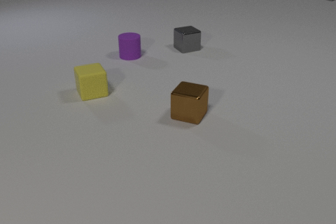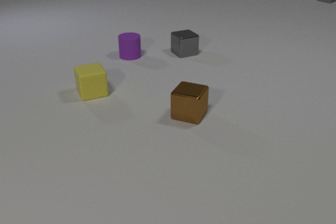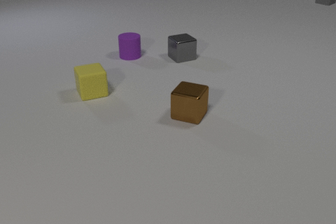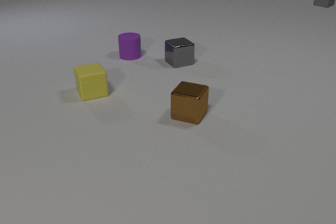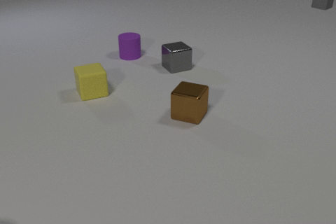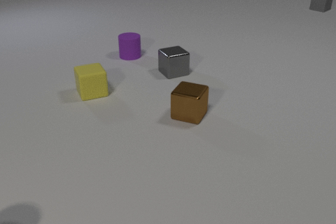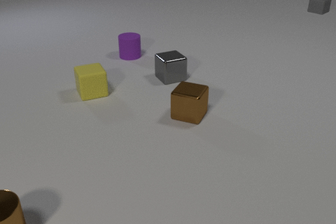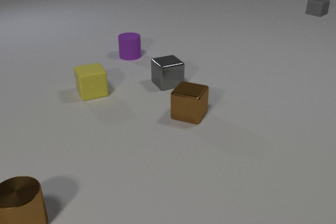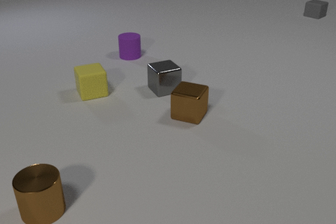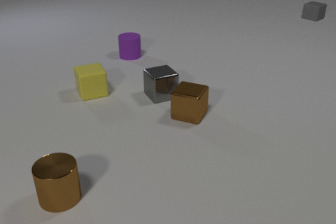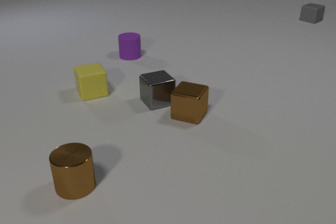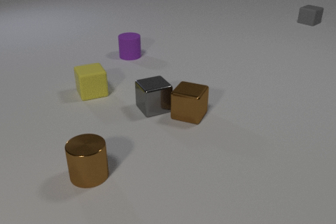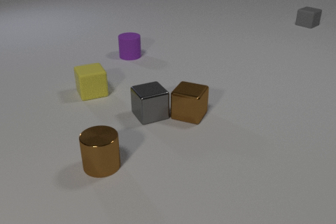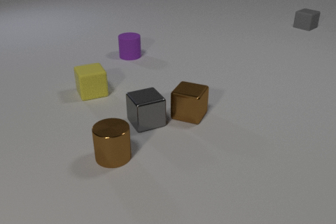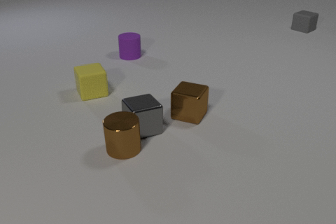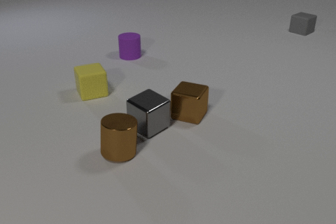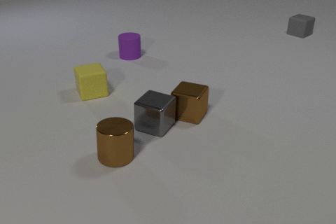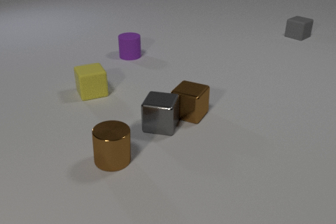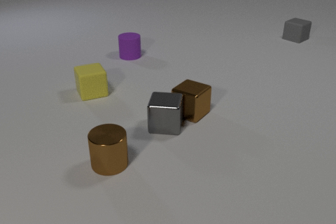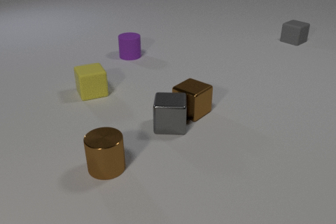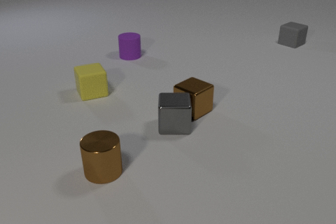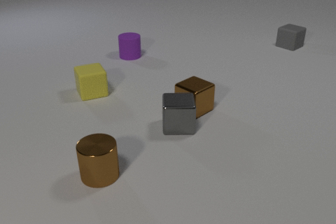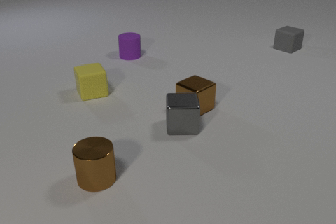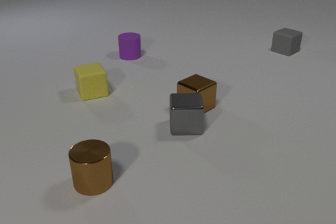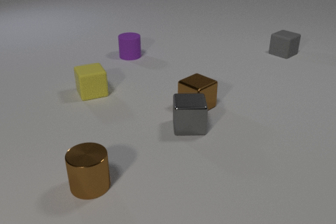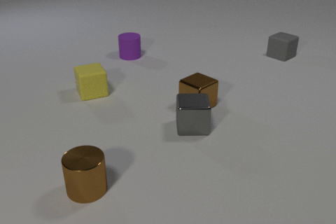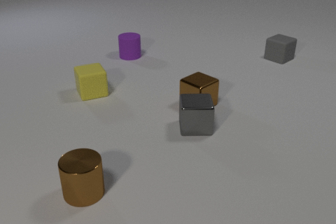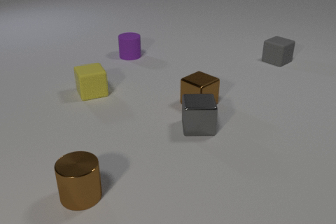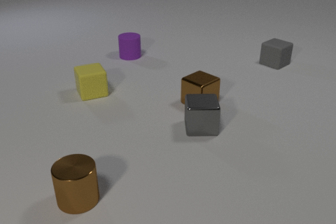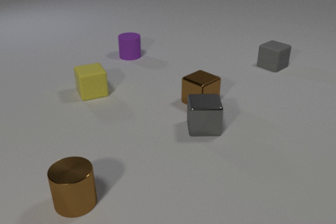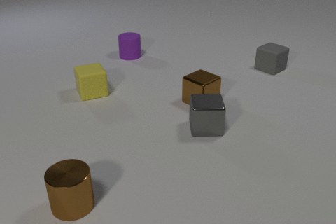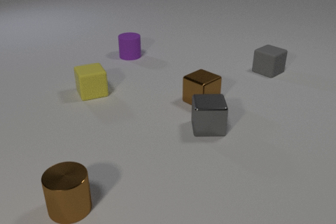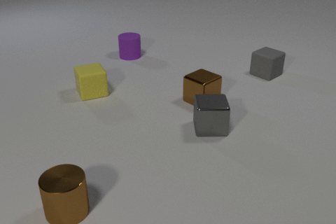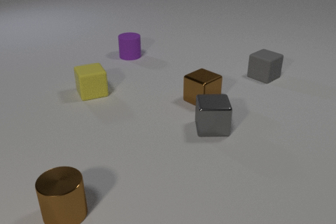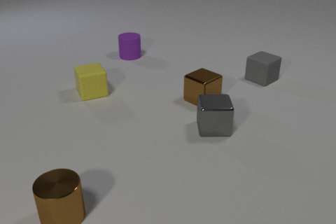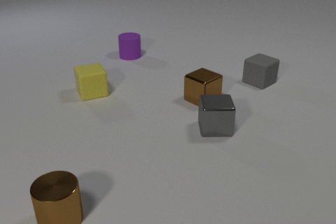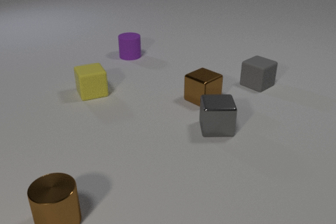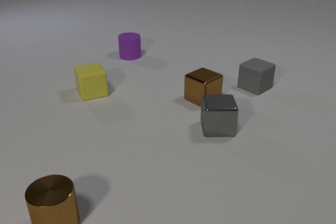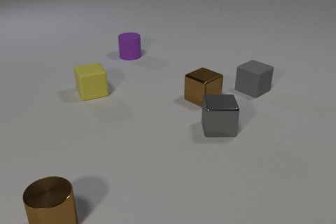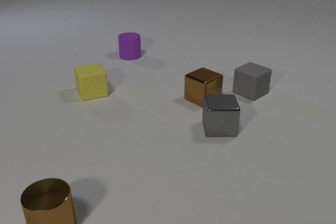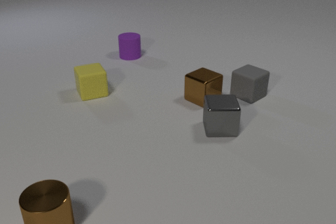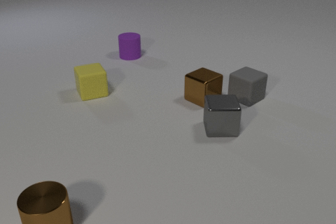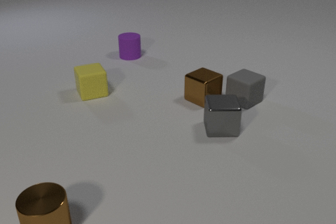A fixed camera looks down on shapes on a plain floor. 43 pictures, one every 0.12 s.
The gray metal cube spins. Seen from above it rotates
counterclockwise.
The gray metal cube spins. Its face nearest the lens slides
to the right.
0.00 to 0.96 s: The brown metal cylinder comes in at the bottom edge, slides to the right and away from the camera. The gray metal cube slides toward the camera. The gray rubber cube slides toward the camera.
0.96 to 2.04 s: The brown metal cylinder slides to the right and away from the camera. The gray metal cube slides toward the camera, spins counterclockwise seen from above by about 45 degrees, its near face sliding to the right. The gray rubber cube slides toward the camera. The brown metal cylinder and the gray metal cube collide. The gray metal cube and the brown metal cube collide.
2.04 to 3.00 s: The brown metal cylinder slides toward the camera and to the left. The gray metal cube slides to the right. The brown metal cube slides away from the camera. The gray rubber cube slides toward the camera.
3.00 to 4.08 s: The brown metal cylinder slides toward the camera and to the left. The gray metal cube slides to the right. The brown metal cube slides away from the camera. The gray rubber cube slides toward the camera.
4.08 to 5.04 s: The brown metal cylinder slides toward the camera and to the left. The gray metal cube slides to the right. The gray rubber cube slides toward the camera.
How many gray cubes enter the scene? 0.
What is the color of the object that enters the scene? brown.
How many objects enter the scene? 1.
